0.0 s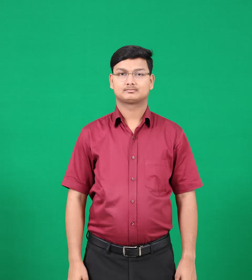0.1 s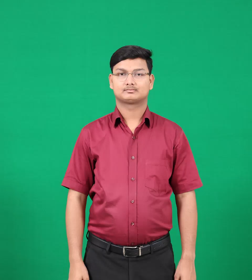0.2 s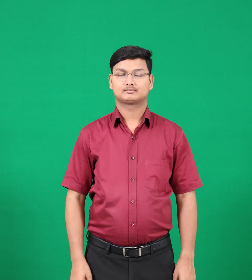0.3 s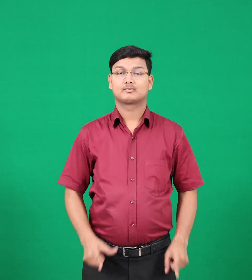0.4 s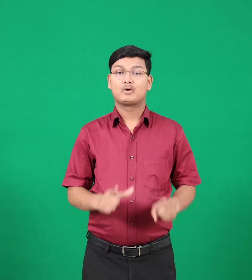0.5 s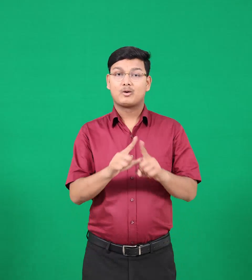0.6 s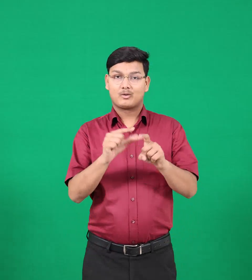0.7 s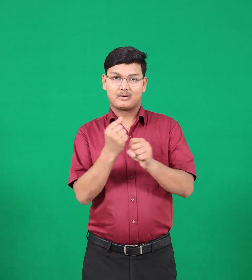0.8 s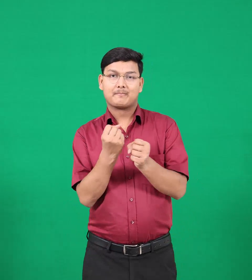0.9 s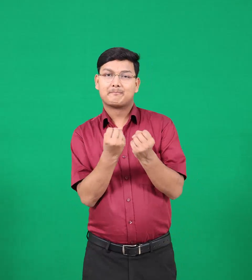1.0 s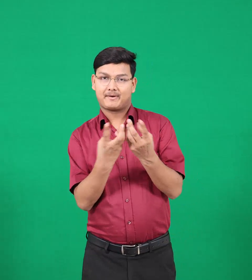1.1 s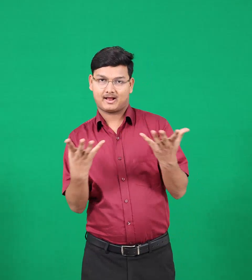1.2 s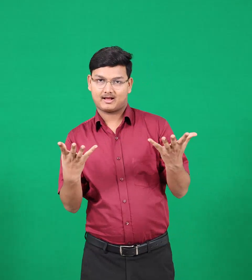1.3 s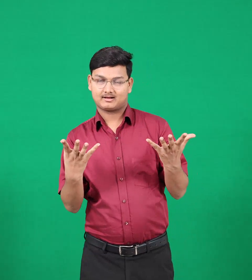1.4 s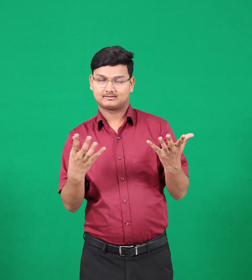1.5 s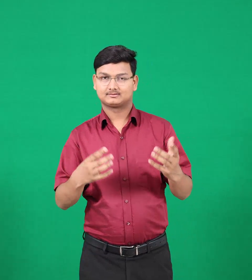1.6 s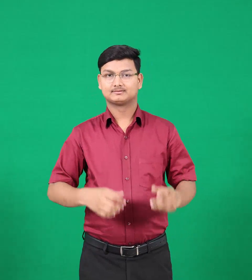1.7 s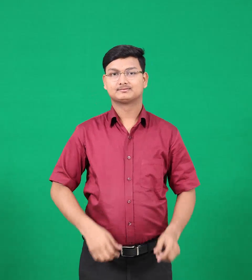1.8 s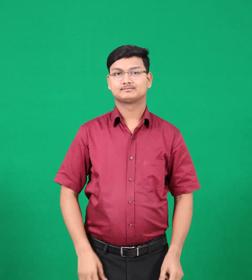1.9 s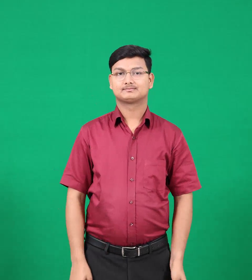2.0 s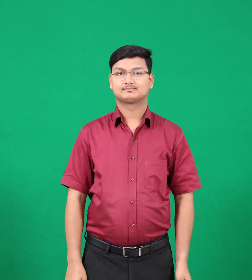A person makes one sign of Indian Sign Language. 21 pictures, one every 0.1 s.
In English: dogs
